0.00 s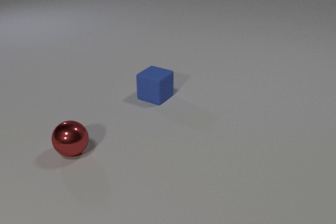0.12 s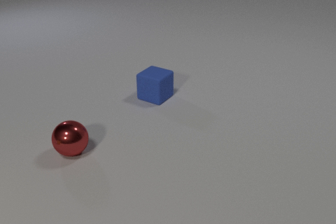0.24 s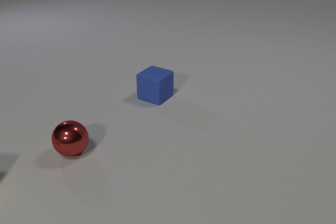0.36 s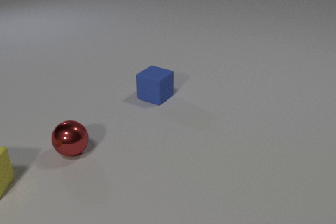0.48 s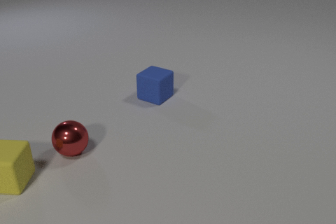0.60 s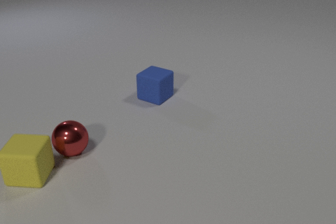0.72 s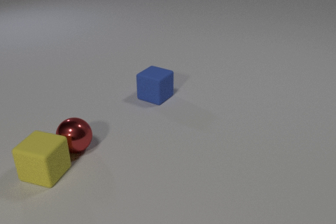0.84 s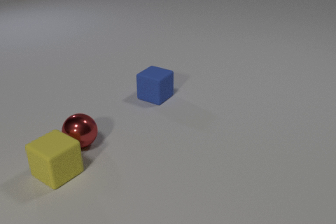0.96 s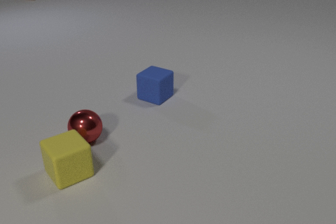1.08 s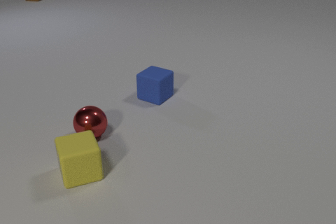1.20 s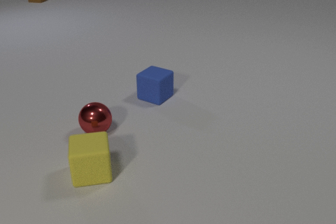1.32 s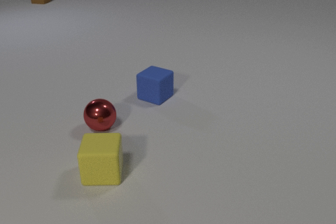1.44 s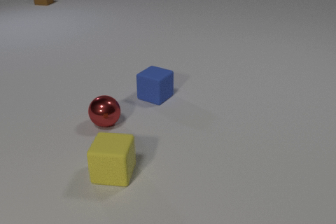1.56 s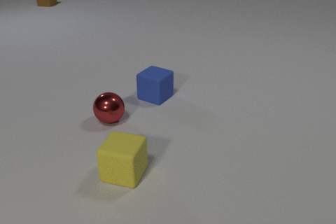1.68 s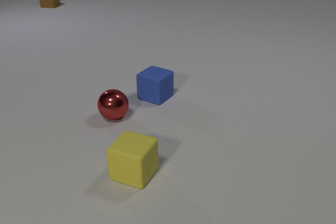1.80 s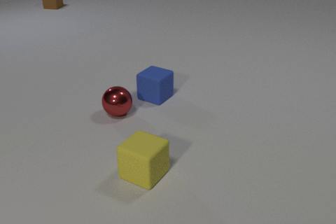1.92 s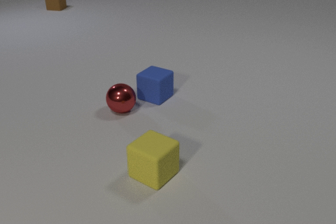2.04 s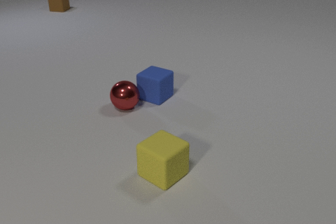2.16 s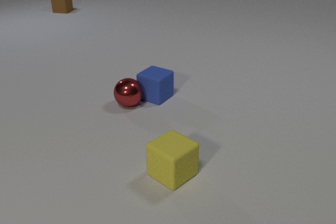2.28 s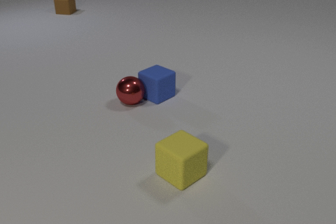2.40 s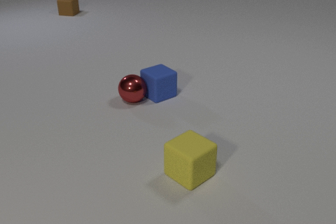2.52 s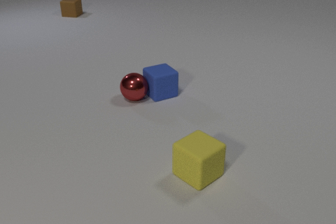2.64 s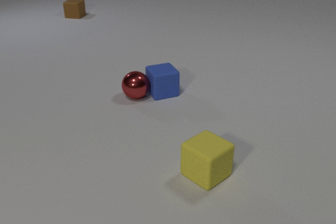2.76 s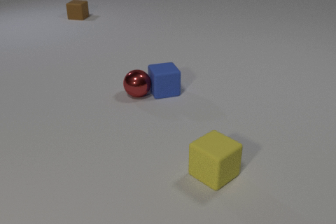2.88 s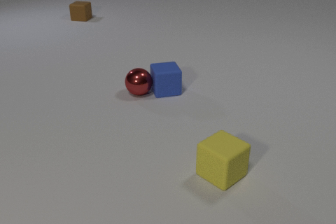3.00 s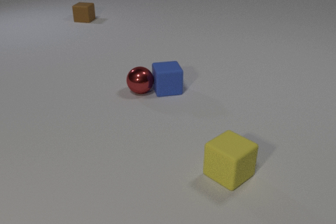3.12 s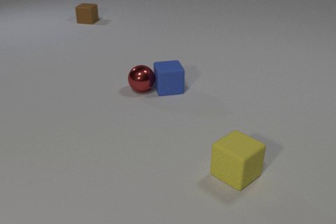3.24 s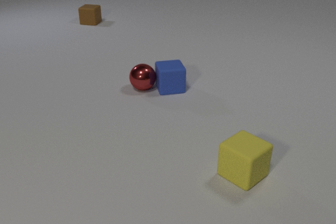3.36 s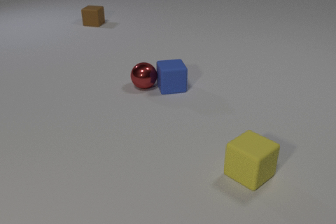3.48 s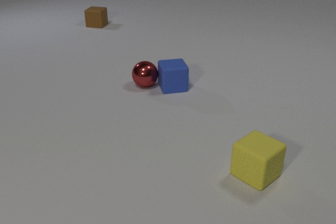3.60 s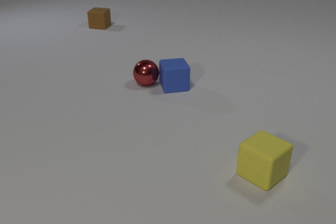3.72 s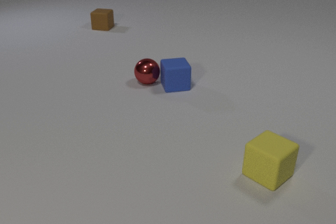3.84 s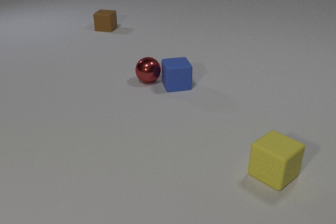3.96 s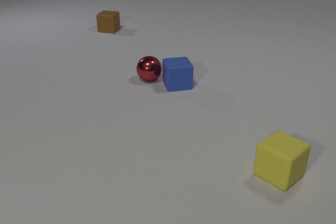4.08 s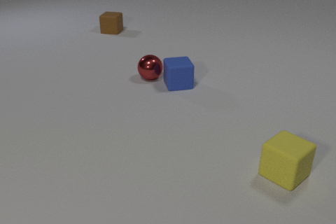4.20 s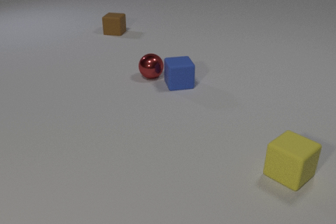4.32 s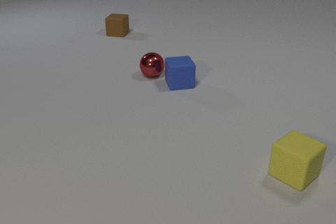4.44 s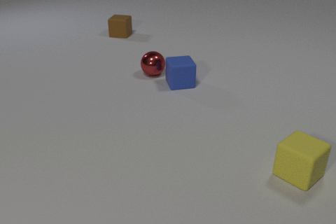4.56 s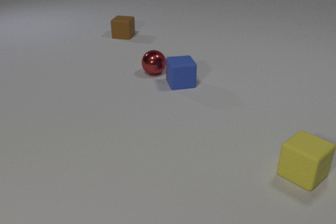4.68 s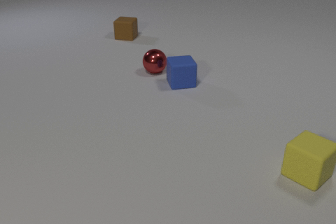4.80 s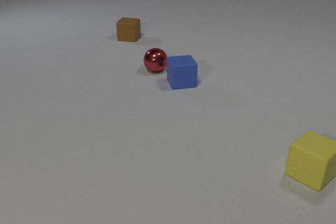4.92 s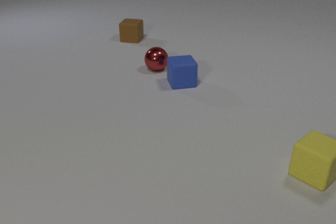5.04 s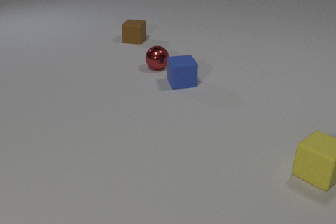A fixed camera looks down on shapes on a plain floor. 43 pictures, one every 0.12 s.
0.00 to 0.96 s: The yellow rubber cube comes in at the left edge, slides to the right, spins clockwise seen from above by about 45 degrees, its near face sliding to the left. The red metal sphere rolls away from the camera and to the right. The brown rubber cube comes in at the top edge, slides toward the camera. The yellow rubber cube and the red metal sphere collide.
0.96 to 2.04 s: The yellow rubber cube slides to the right, spins so that its near face slides to the left, clockwise seen from above. The red metal sphere rolls away from the camera and to the right. The brown rubber cube slides toward the camera and to the right.
2.04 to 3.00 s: The yellow rubber cube slides to the right. The red metal sphere rolls away from the camera and to the right. The blue rubber cube slides away from the camera and to the right, spins so that its near face slides to the left, clockwise seen from above. The brown rubber cube slides toward the camera and to the right. The red metal sphere and the blue rubber cube collide.
3.00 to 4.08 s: The yellow rubber cube slides to the right. The red metal sphere rolls away from the camera. The blue rubber cube slides away from the camera and to the right. The brown rubber cube slides toward the camera and to the right.
4.08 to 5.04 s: The yellow rubber cube slides to the right. The red metal sphere rolls away from the camera. The brown rubber cube slides toward the camera and to the right.
Are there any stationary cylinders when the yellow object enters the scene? no.
How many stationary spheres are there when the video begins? 1.
How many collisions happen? 2.
